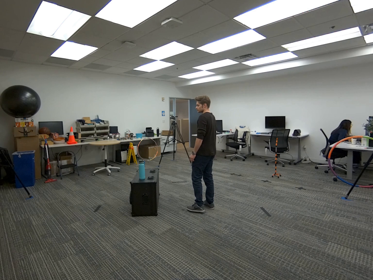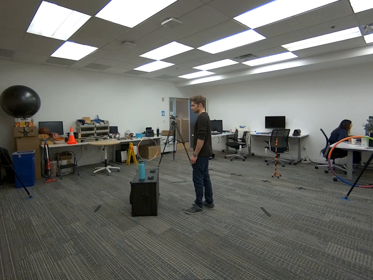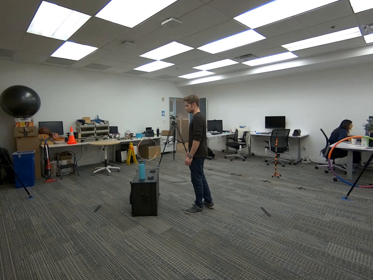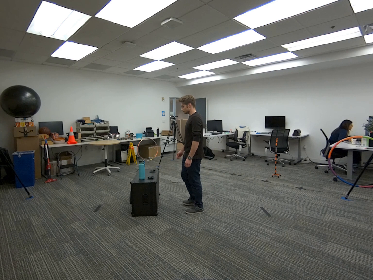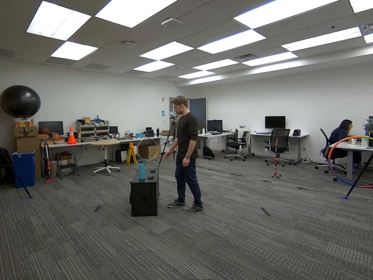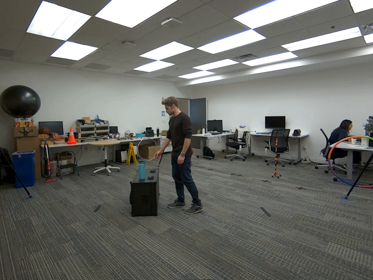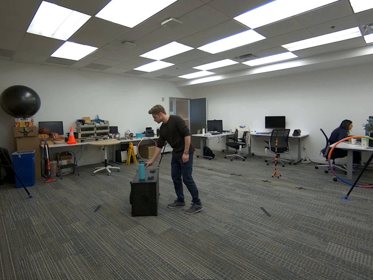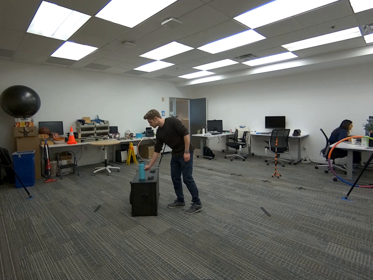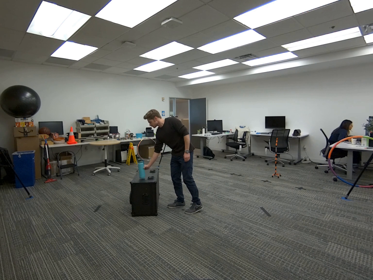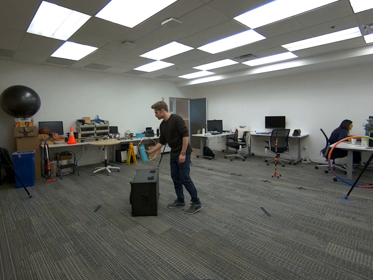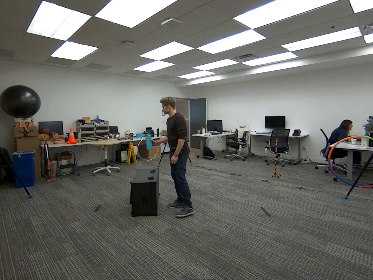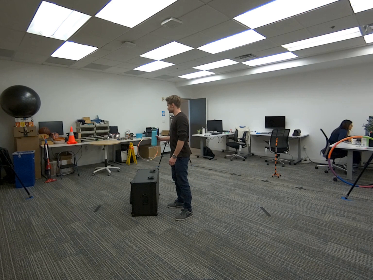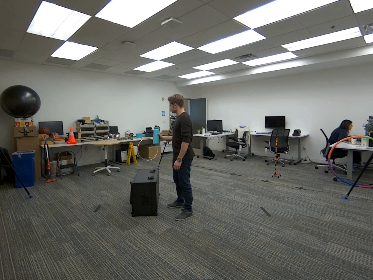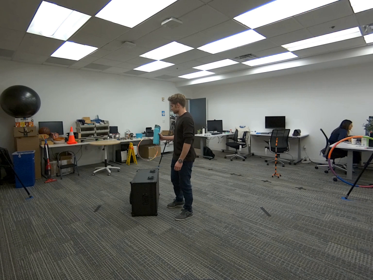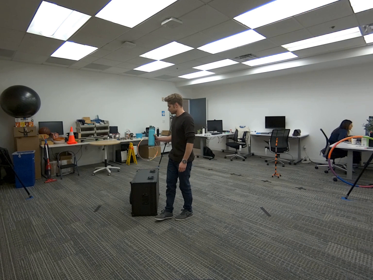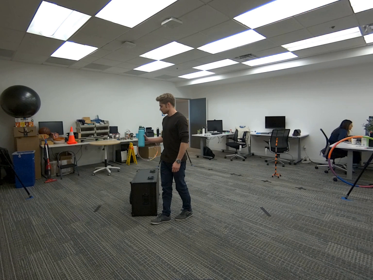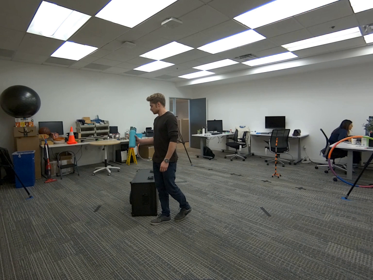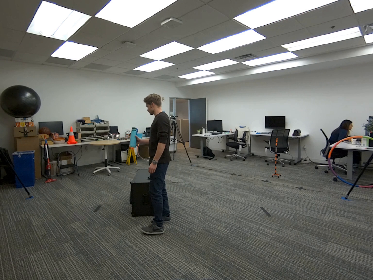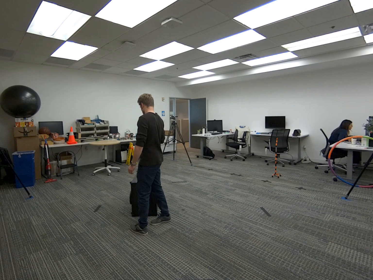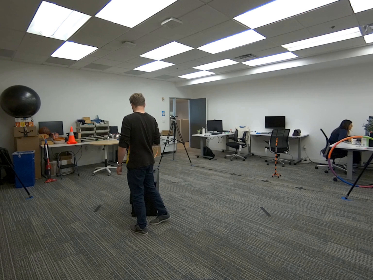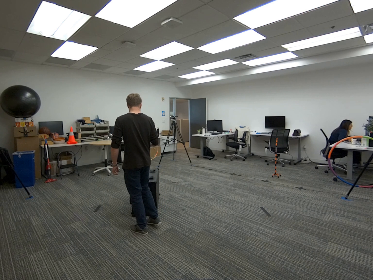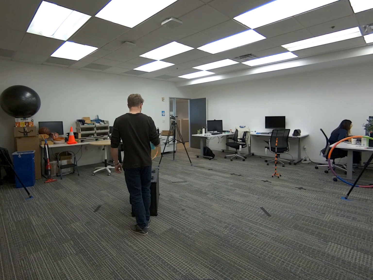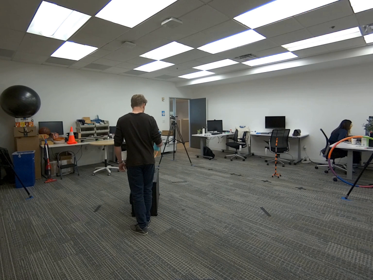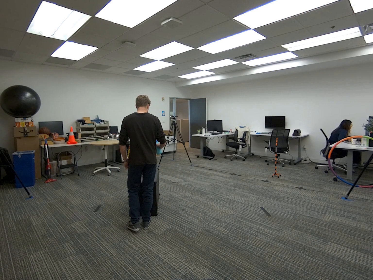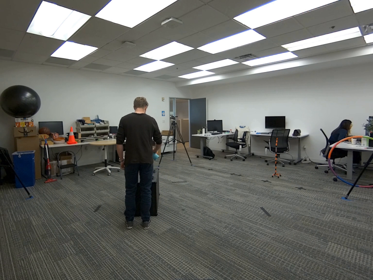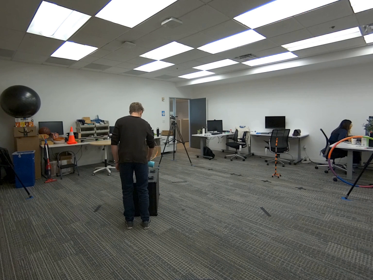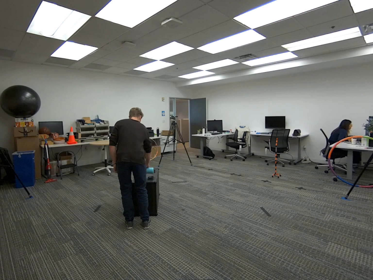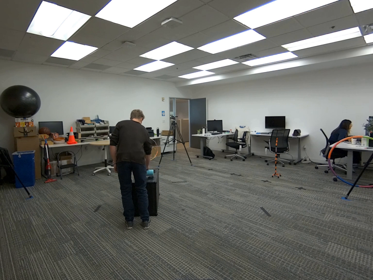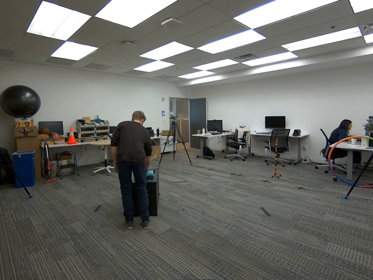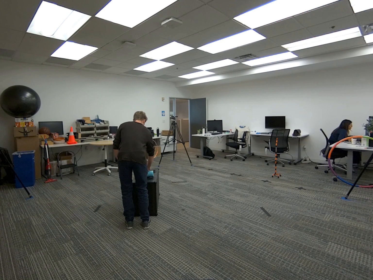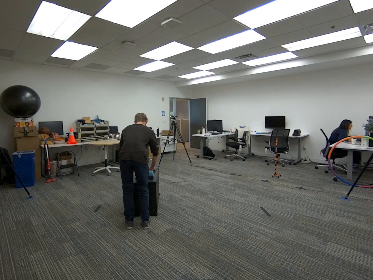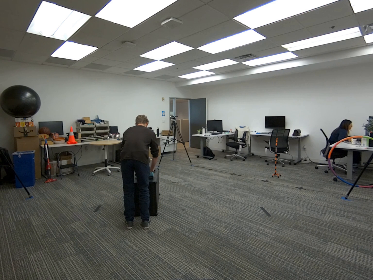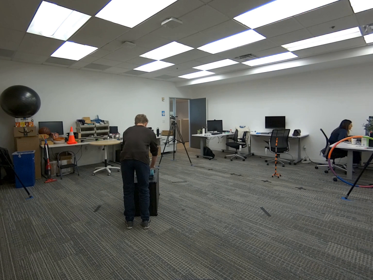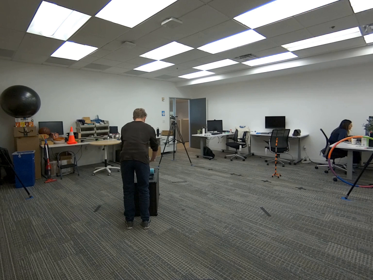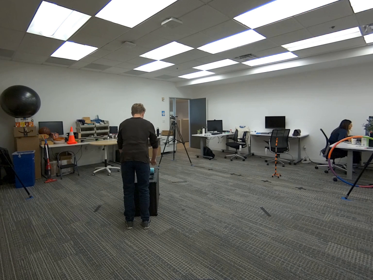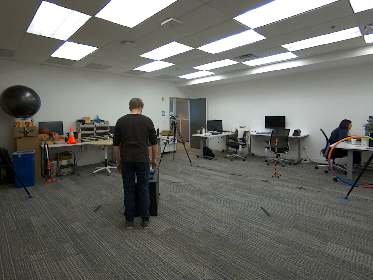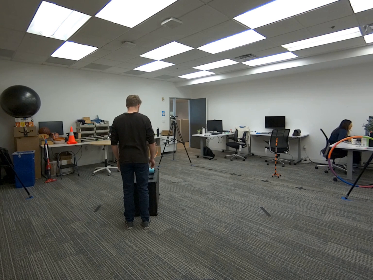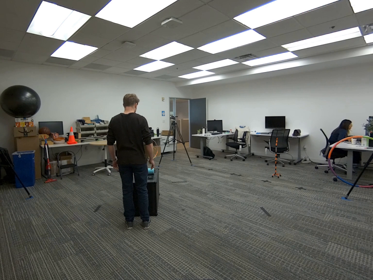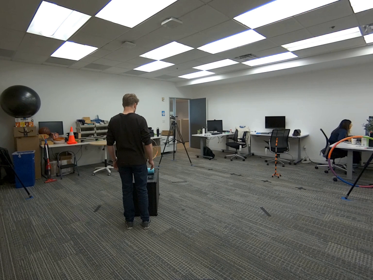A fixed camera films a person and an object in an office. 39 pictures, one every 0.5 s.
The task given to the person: Walk to the cyan water bottle on the G1 box. Pick it up with your right hand and place it on its side. Then use both hands to gently push it so it rolls across the box.
